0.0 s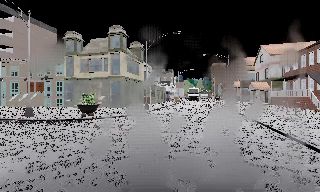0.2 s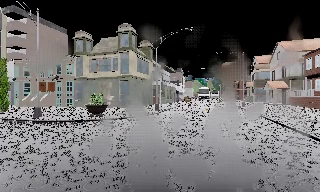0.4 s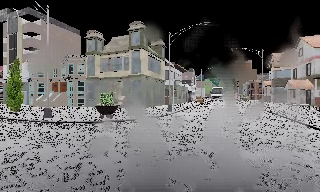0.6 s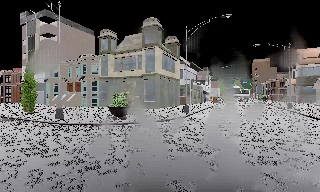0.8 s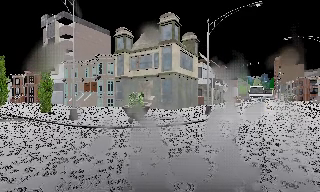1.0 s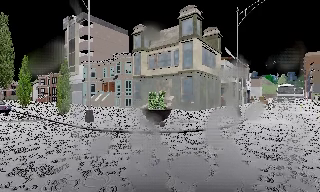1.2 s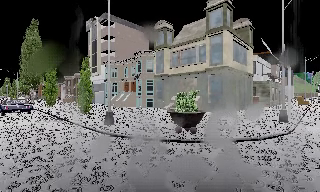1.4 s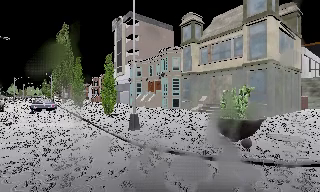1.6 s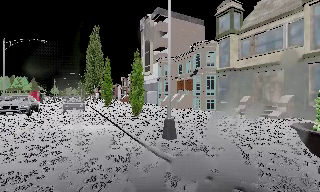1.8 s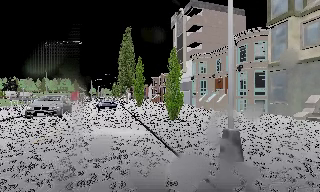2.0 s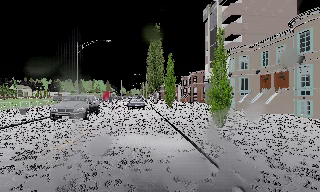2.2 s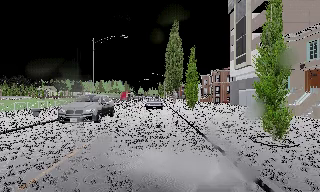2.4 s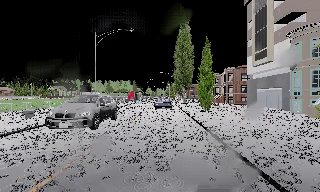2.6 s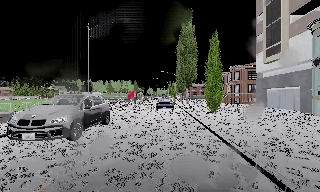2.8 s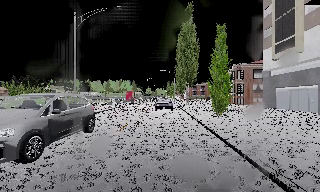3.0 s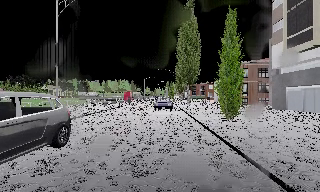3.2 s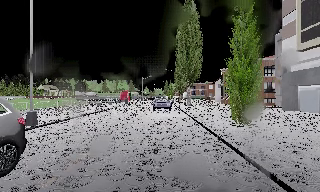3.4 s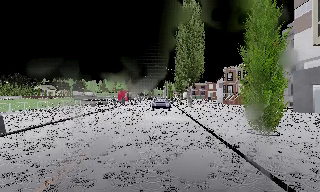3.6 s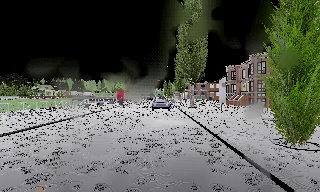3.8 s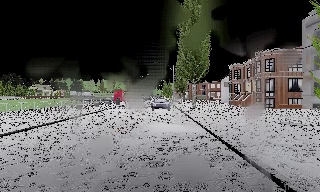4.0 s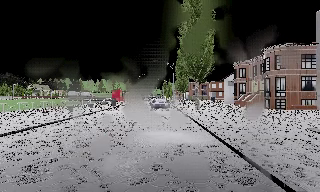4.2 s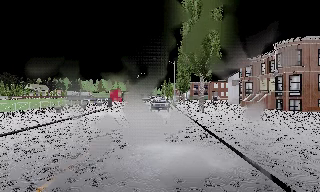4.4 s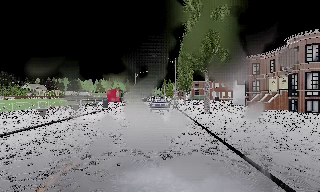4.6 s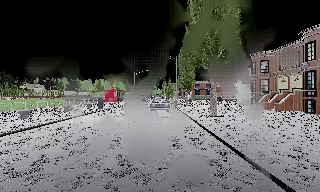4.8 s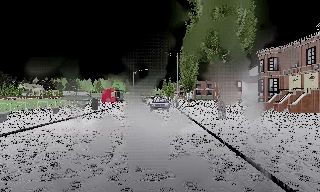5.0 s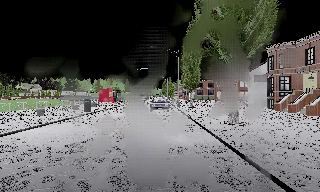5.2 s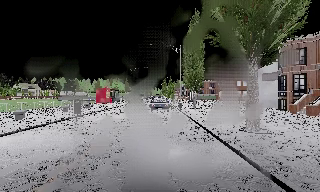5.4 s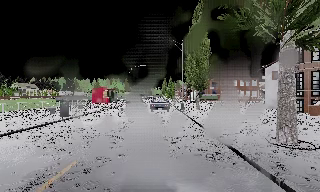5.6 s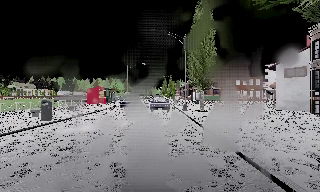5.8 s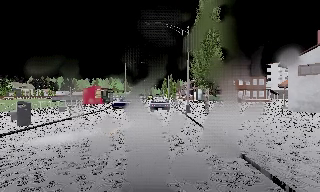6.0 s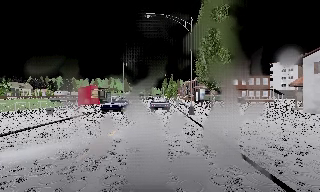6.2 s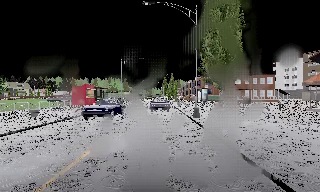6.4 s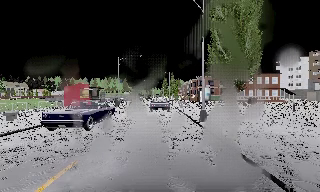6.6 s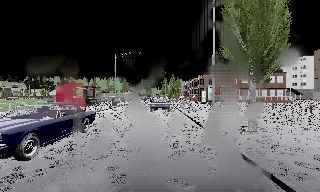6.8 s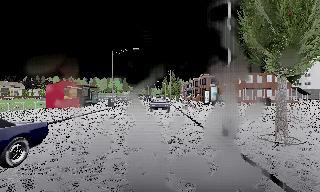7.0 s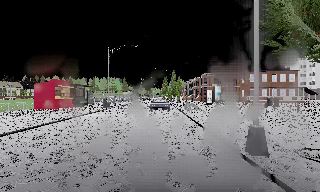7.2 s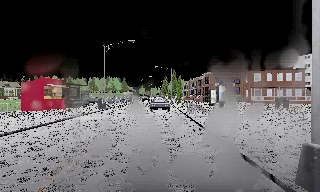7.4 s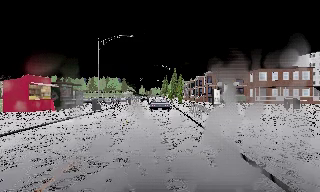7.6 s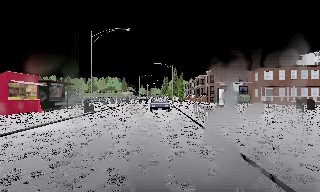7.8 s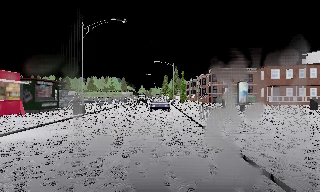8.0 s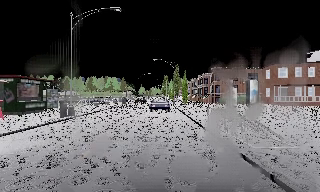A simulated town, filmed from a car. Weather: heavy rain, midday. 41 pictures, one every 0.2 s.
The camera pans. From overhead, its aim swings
counterclockwise.
The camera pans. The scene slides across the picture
to the right.
0.0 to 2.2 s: The scene slides to the right, as the camera pans about 75 degrees to its left. It travels forward, about 15 m. It gains speed.
2.2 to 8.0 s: The camera travels forward, about 50 m, so what stands in front looms larger.
The film runs forward here.
